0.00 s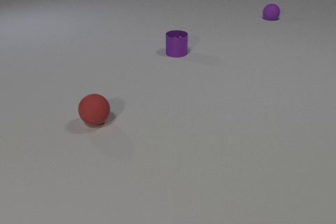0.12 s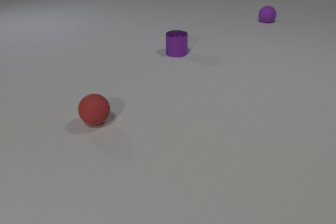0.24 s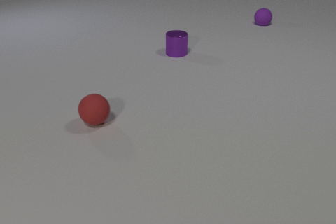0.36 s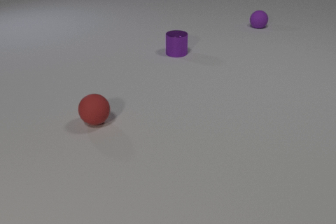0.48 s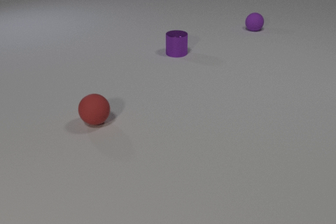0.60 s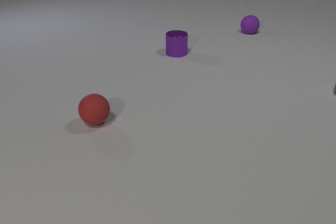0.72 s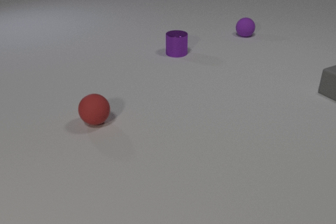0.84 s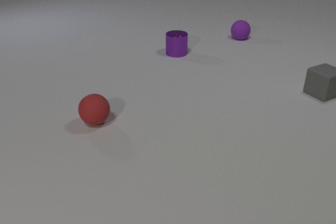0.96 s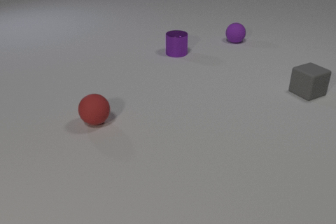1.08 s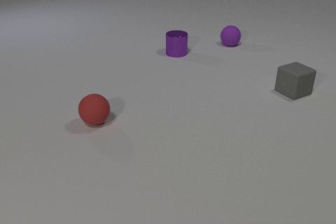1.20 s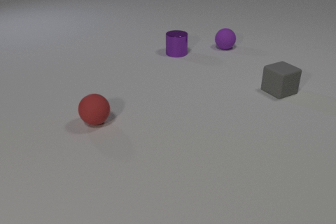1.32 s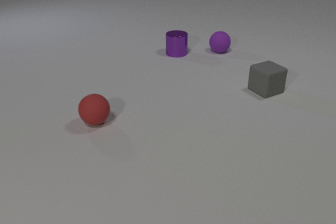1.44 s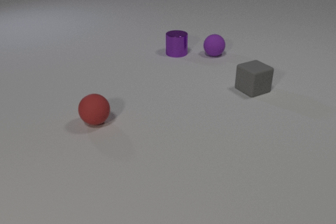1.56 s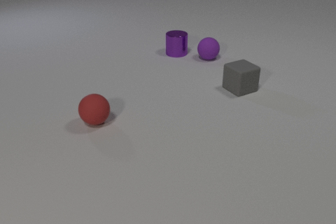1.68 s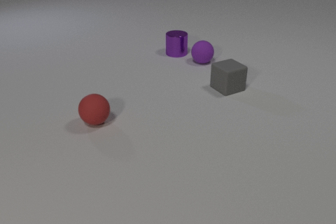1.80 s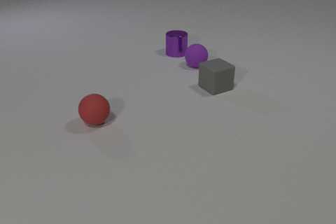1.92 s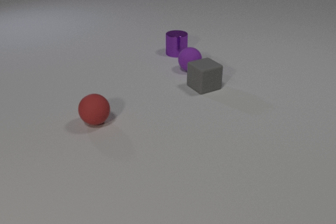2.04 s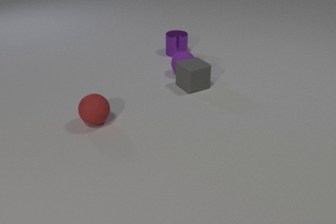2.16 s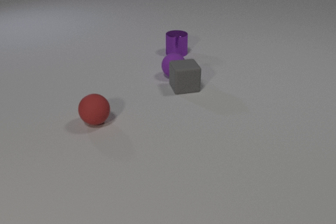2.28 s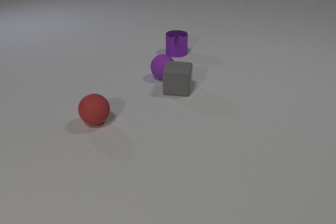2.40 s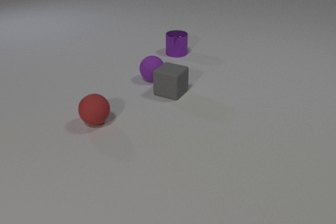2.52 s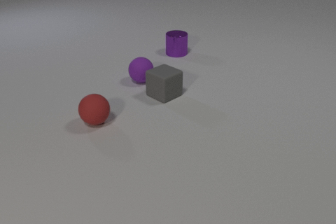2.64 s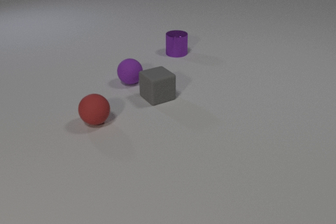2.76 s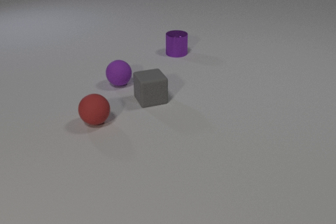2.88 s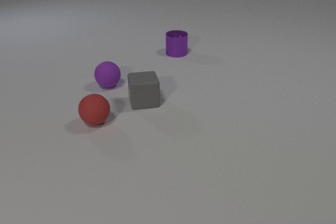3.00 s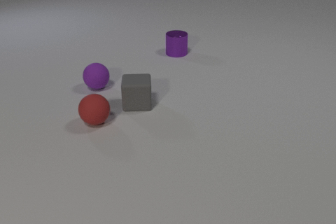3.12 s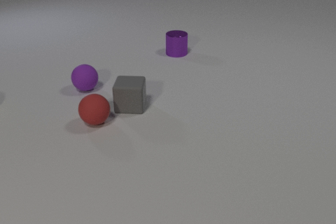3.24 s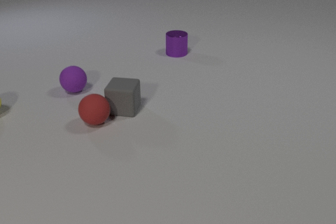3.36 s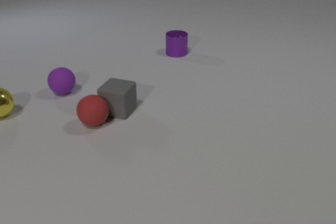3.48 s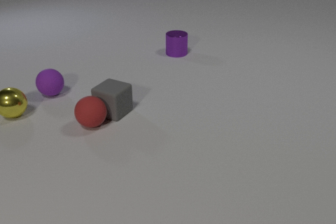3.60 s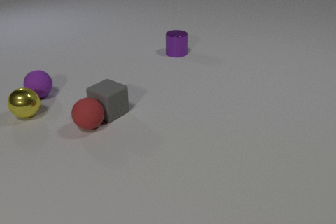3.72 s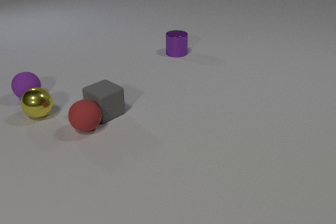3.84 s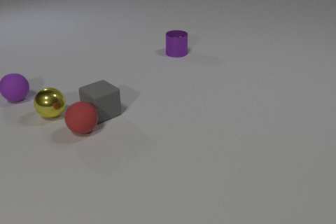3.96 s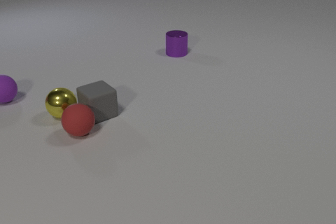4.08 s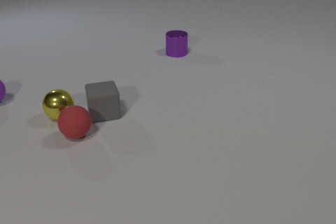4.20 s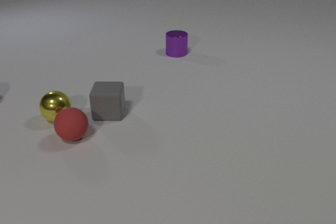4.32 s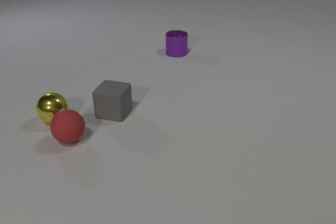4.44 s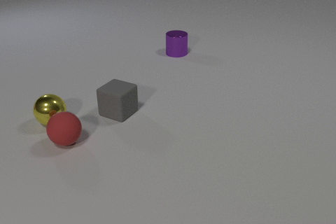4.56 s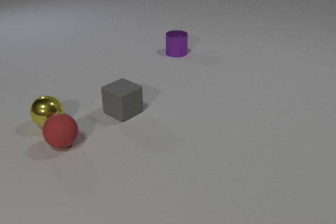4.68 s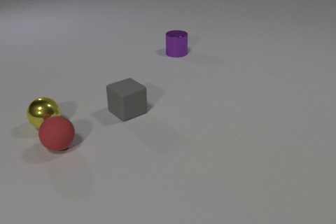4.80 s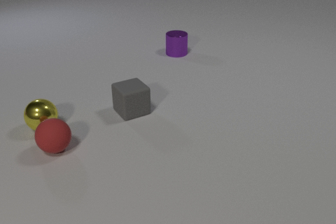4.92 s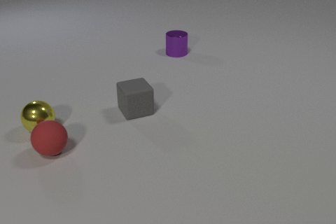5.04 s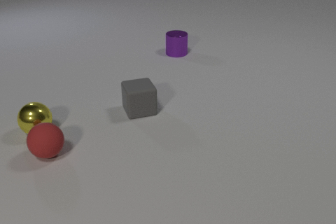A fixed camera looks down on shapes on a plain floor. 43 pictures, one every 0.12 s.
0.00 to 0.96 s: The gray rubber cube comes in at the right edge, slides to the left. The purple rubber sphere rolls toward the camera and to the left.
0.96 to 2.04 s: The gray rubber cube slides to the left. The purple rubber sphere rolls toward the camera and to the left.
2.04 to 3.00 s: The gray rubber cube slides to the left and toward the camera, spins clockwise seen from above by about 120 degrees, its near face sliding to the left. The purple rubber sphere rolls to the left. The gray rubber cube and the purple rubber sphere collide.
3.00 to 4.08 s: The gray rubber cube slides to the left and toward the camera, spins clockwise seen from above by about 75 degrees, its near face sliding to the left. The purple rubber sphere rolls to the left. The red rubber sphere rolls toward the camera and to the left. The yellow metal sphere comes in at the left edge, rolls to the right and toward the camera. The gray rubber cube and the red rubber sphere collide. The gray rubber cube and the yellow metal sphere collide.
4.08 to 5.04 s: The gray rubber cube slides to the right, spins so that its near face slides to the left, clockwise seen from above. The purple rubber sphere leaves at the left edge. The red rubber sphere rolls to the left and toward the camera. The yellow metal sphere rolls to the left and toward the camera.
How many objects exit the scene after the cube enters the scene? 1.
How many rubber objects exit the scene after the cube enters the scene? 1.
Are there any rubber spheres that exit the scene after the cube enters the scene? yes.
